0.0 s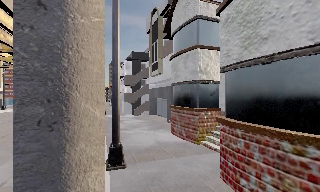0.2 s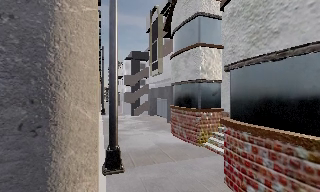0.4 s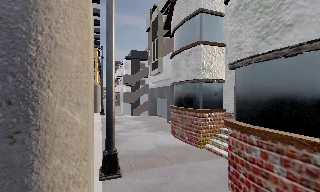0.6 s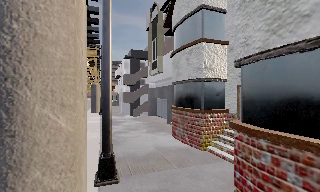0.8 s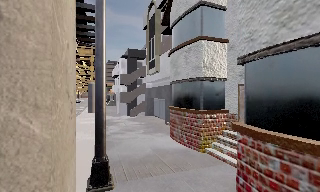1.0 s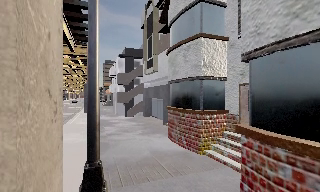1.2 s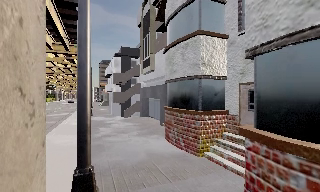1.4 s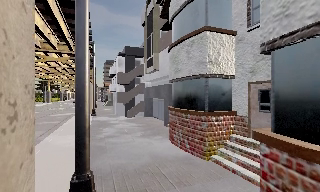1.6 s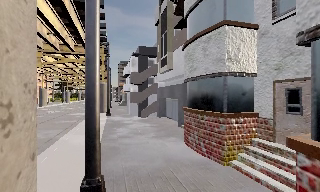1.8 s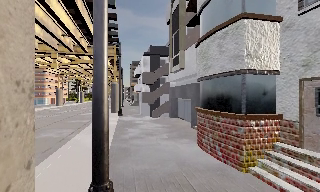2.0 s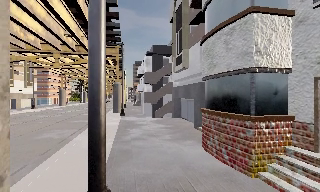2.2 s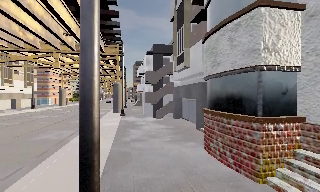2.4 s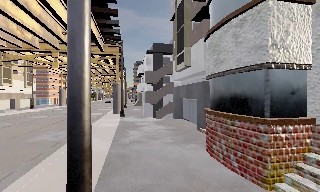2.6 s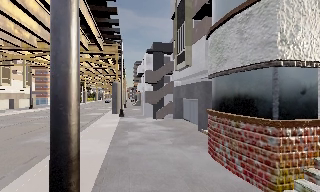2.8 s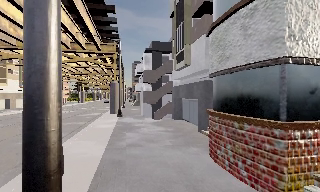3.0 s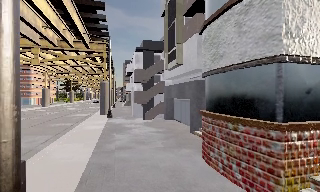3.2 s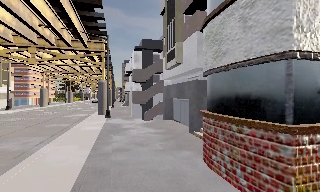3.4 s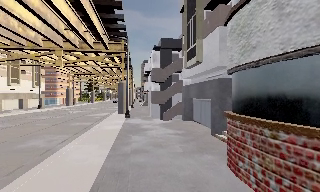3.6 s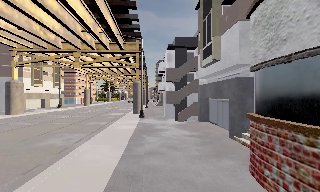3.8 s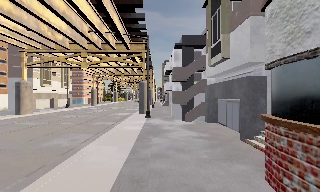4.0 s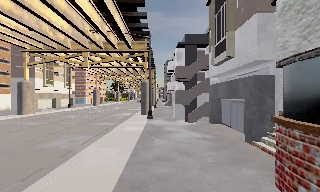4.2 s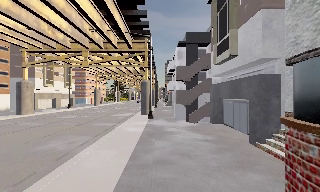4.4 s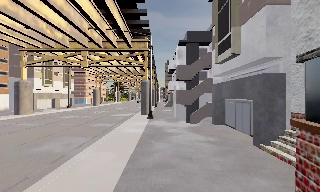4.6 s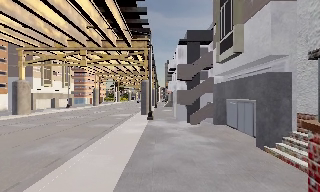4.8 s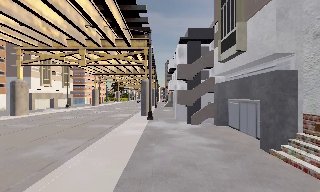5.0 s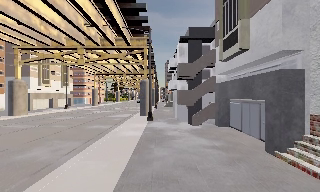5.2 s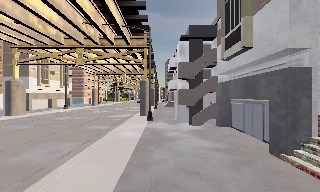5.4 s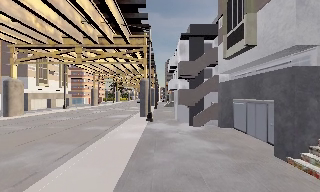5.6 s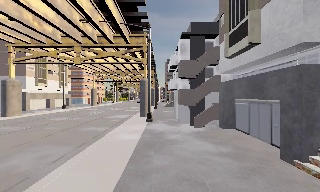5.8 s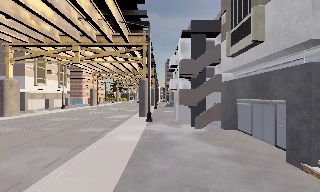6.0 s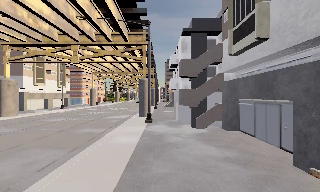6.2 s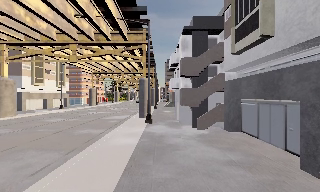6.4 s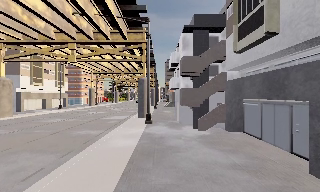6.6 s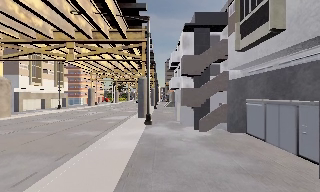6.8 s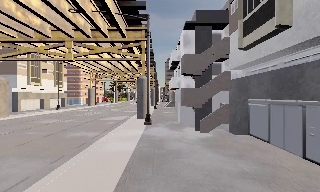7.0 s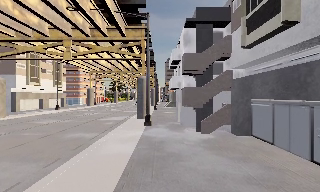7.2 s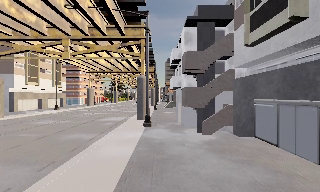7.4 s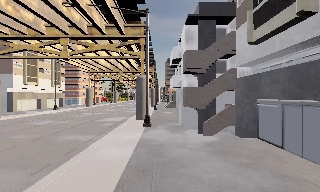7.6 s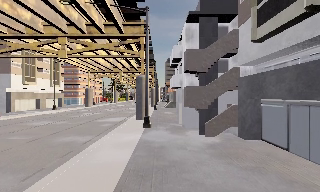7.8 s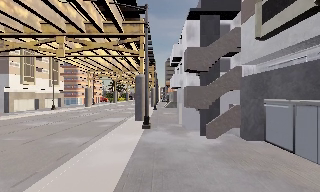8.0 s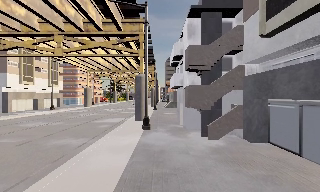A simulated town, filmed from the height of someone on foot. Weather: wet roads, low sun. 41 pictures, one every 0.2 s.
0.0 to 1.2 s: The camera travels forward, about 2 m, so what stands in front looms larger.
1.2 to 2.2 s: The camera swings to its left by about 10 degrees, and the scene slides to the right. It travels forward, about 1.5 m, so what stands in front looms larger.
2.2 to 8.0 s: The camera swings to its left by about 10 degrees, and the scene slides to the right. It travels forward, about 10 m, so what stands in front looms larger.
The film runs forward here.
